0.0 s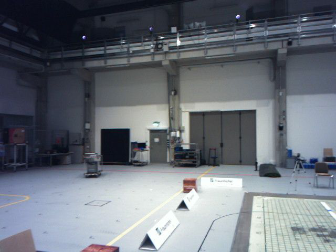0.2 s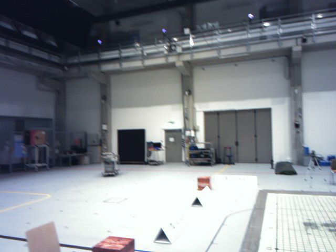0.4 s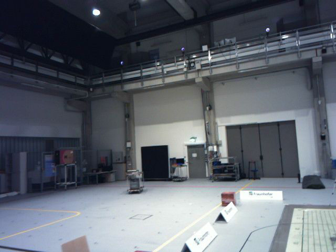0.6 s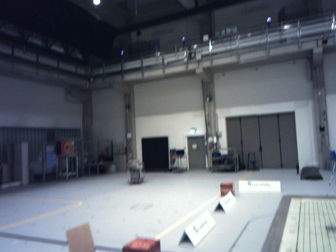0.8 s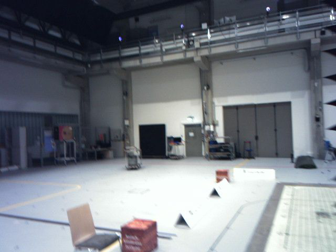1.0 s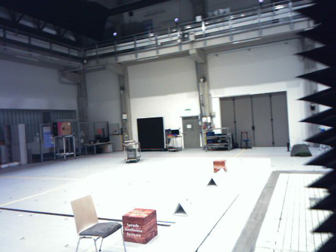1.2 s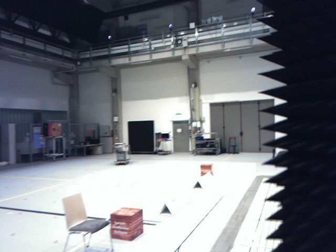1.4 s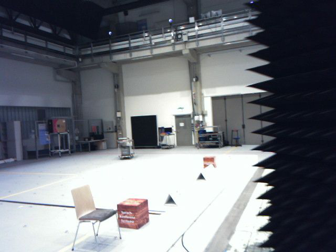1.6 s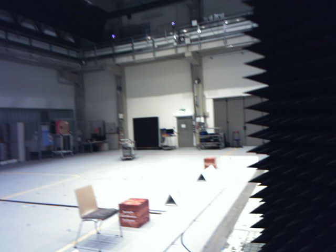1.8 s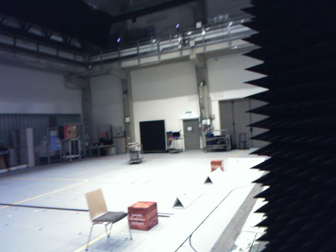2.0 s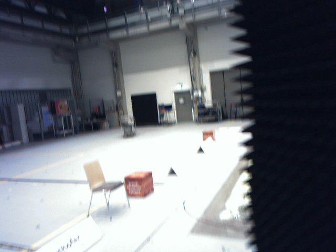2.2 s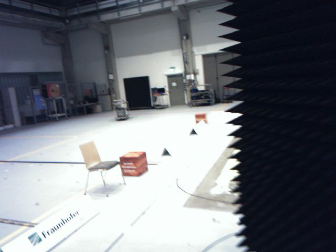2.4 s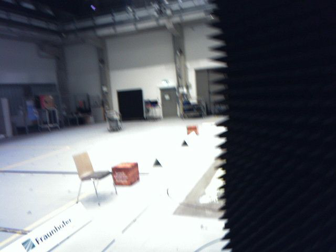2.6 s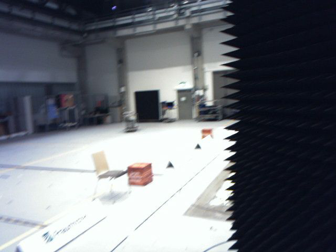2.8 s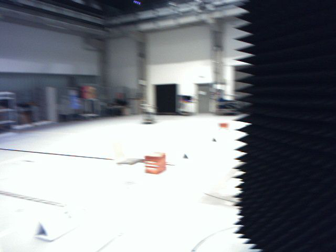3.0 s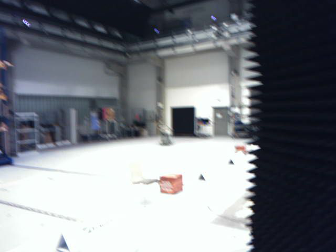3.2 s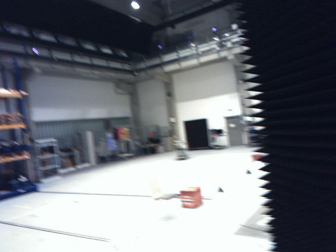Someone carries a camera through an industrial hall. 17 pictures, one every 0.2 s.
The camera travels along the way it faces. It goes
backward.
0.0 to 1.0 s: The camera travels backward, about 0.9 m, so what stands in front gets smaller. It loses speed.
1.0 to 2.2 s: The camera travels backward, about 1 m, so what stands in front gets smaller. Its aim tips downward by about 10 degrees, and the scene shifts upward.
2.2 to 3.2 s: The camera pans to its left, which is counterclockwise from overhead, by about 15 degrees. It travels backward, about 1 m, so what stands in front gets smaller. Its aim tips upward by about 10 degrees, and the scene shifts downward.
The film runs backward here.
